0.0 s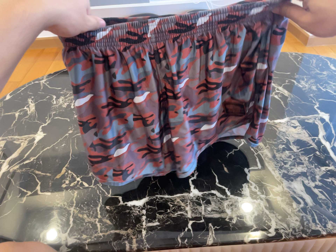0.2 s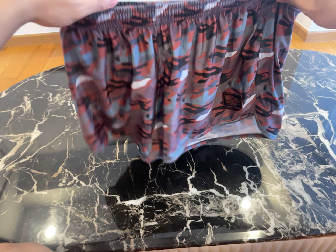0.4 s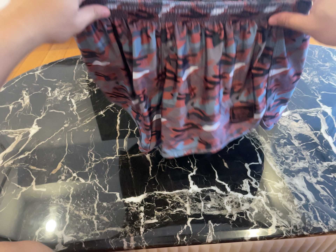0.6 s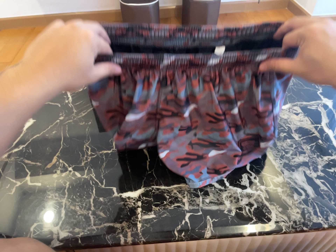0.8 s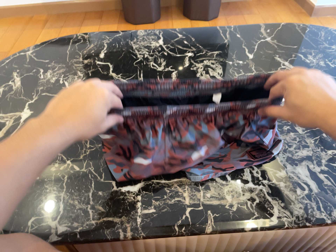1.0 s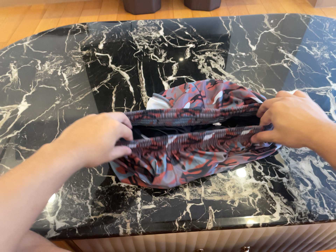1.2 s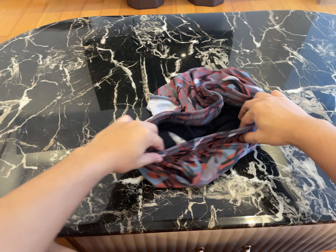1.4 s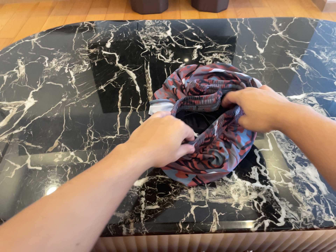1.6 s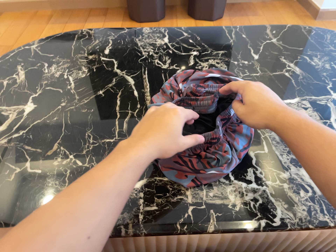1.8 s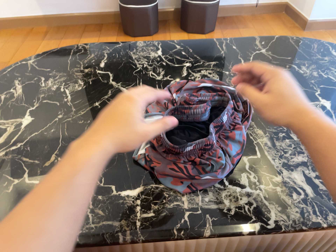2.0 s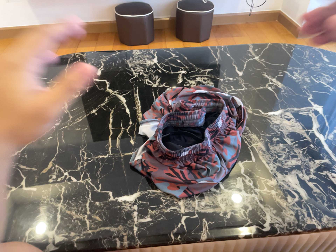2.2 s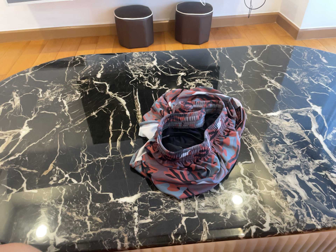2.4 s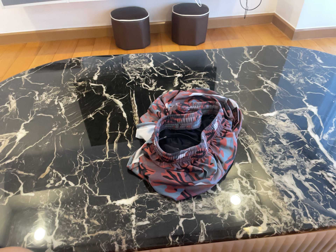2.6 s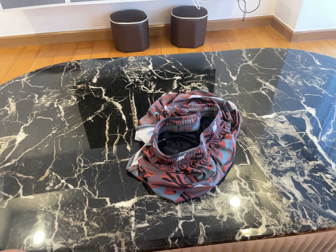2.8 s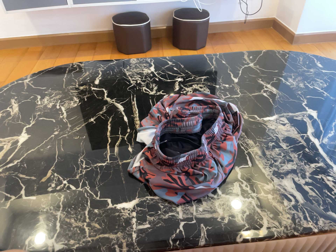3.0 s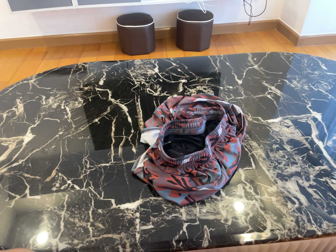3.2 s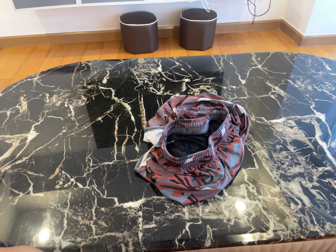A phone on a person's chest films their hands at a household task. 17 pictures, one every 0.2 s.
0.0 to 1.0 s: The camera travels forward, about 6 cm, so what stands in front looms larger. Its aim tips toward the bottom of its view by about 10 degrees, and the scene shifts upward.
1.0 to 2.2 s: The camera shifts only a little, or ends up much as it began.
2.2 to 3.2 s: The camera keeps its place and its aim.
The film runs backward here.
